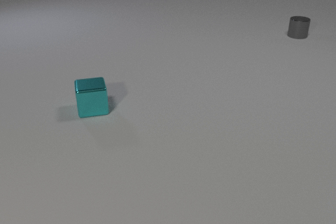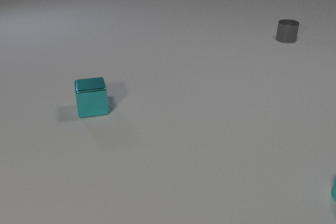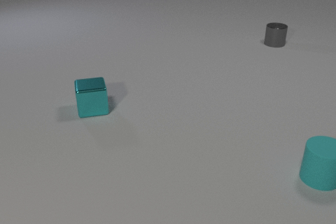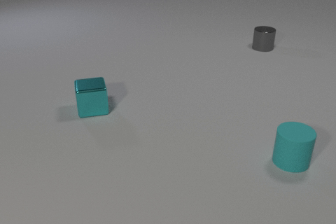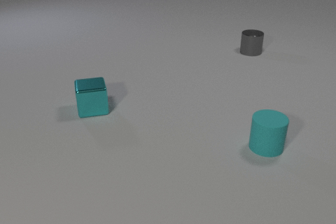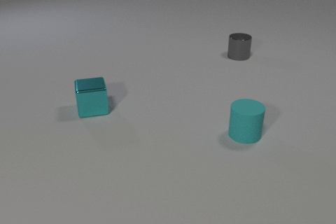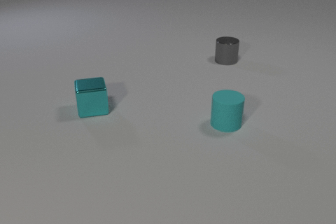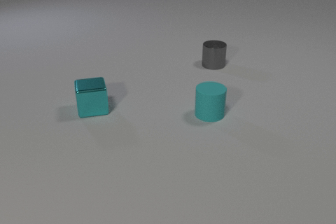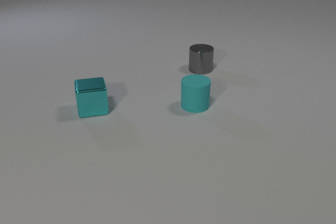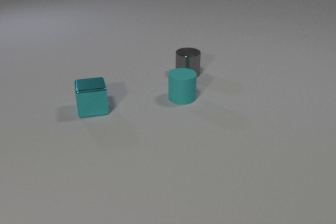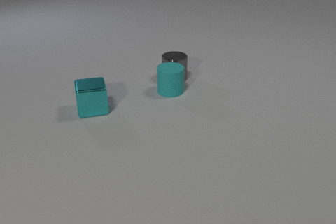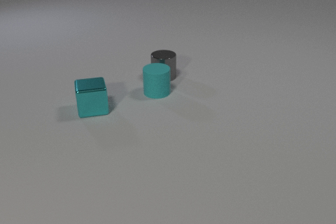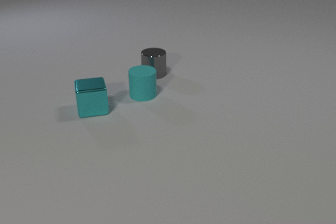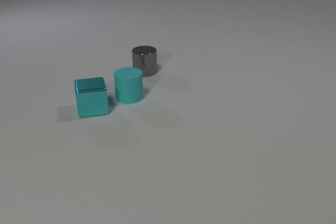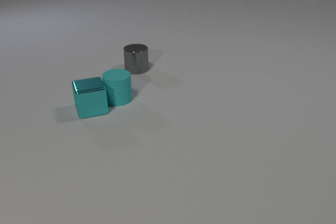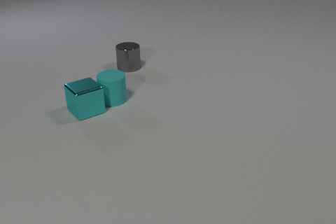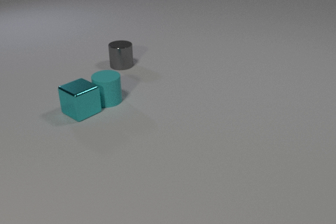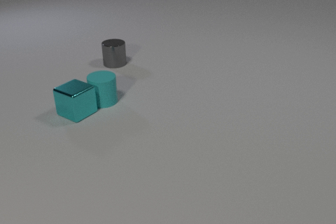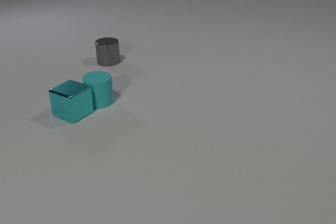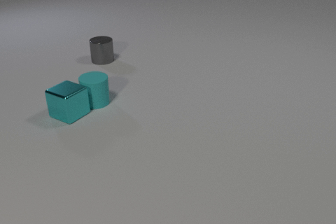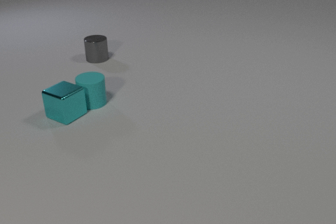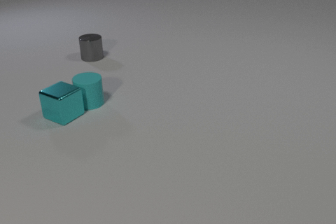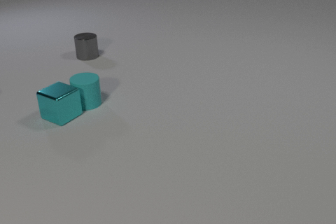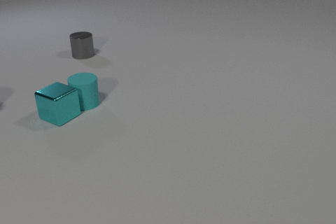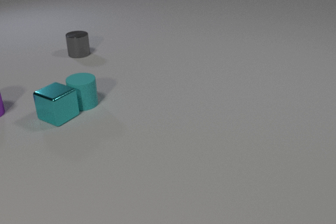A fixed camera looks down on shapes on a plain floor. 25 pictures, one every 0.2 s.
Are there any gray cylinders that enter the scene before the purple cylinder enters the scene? no.
Are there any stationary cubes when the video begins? yes.
What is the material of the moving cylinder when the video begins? metal.
0.0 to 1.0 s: The cyan rubber cylinder comes in at the right edge, slides to the left and away from the camera. The gray metal cylinder slides toward the camera and to the left.
1.0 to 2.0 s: The cyan rubber cylinder slides away from the camera and to the left. The gray metal cylinder slides to the left and toward the camera.
2.0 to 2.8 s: The cyan rubber cylinder slides to the left. The gray metal cylinder slides to the left and away from the camera. The cyan rubber cylinder and the gray metal cylinder collide. The cyan rubber cylinder and the cyan metal cube collide.
2.8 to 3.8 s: The cyan rubber cylinder slides to the left. The gray metal cylinder slides to the left and away from the camera. The cyan metal cube slides to the left, spins counterclockwise seen from above by about 45 degrees, its near face sliding to the right.
3.8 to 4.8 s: The cyan rubber cylinder slides to the left. The gray metal cylinder slides to the left and away from the camera. The cyan metal cube slides to the left. The purple metal cylinder comes in at the left edge.
